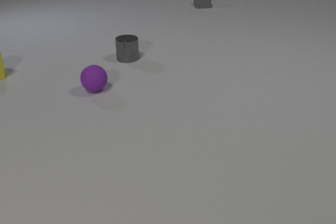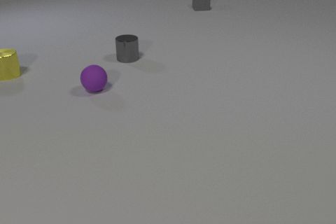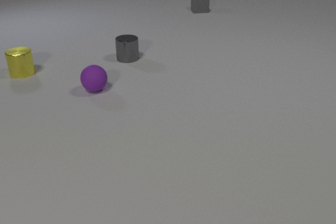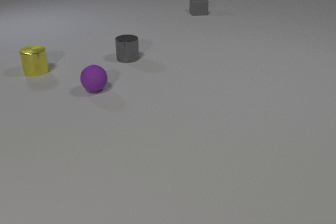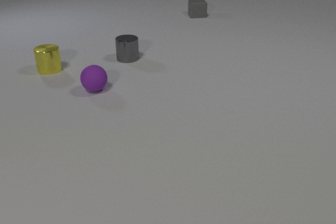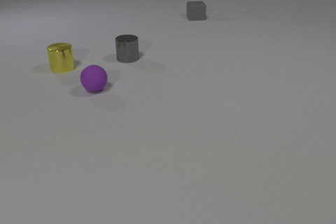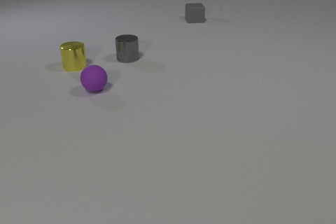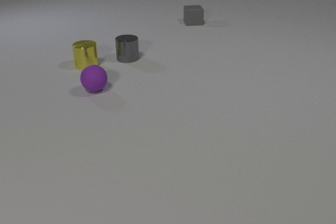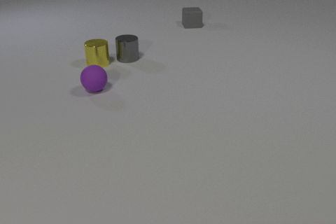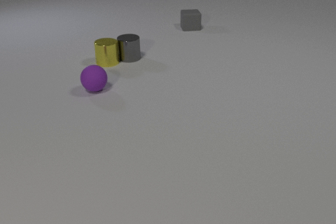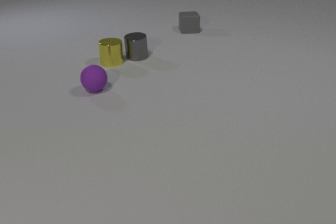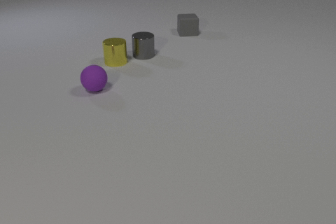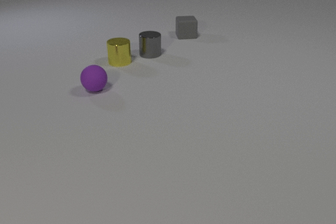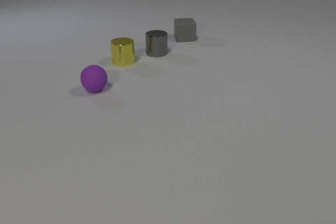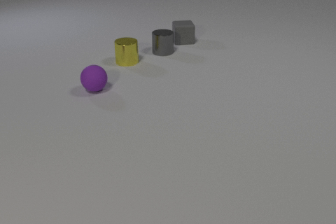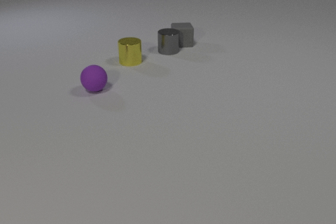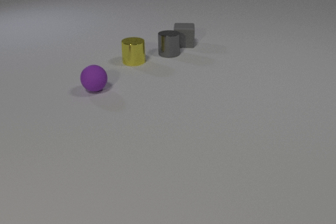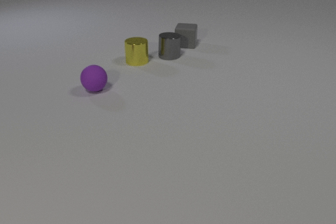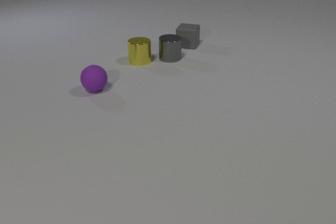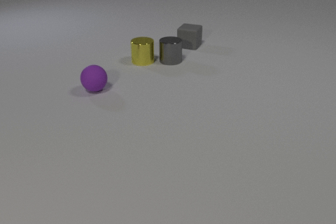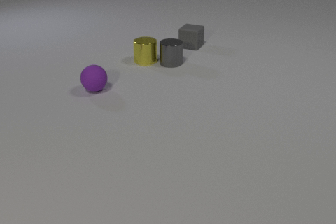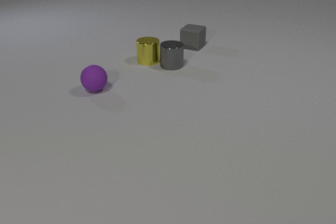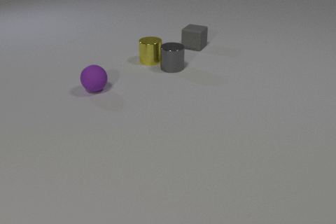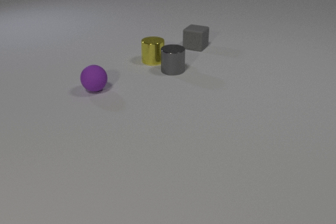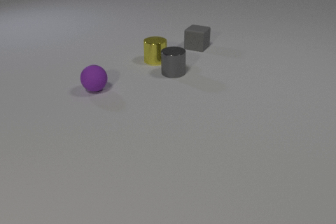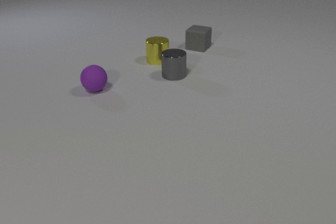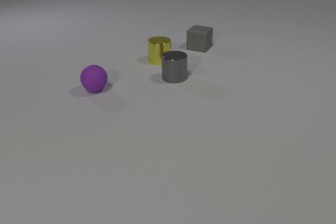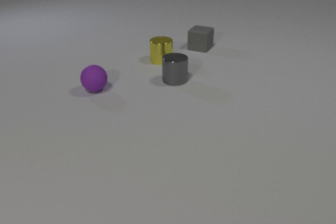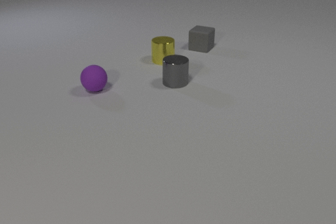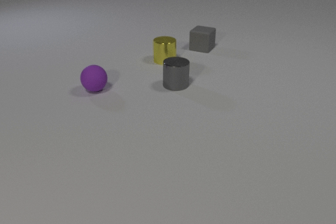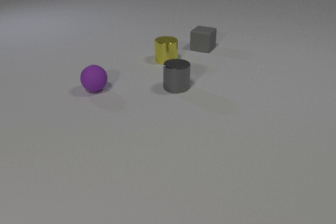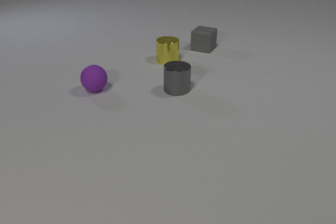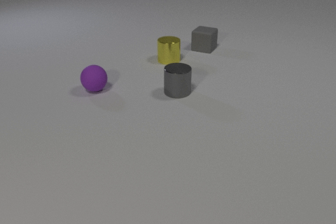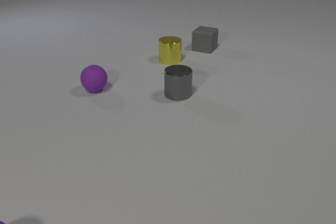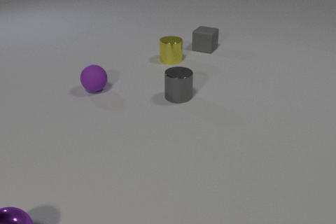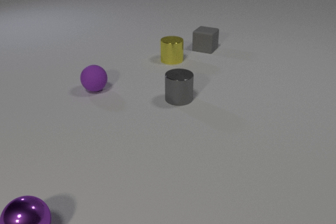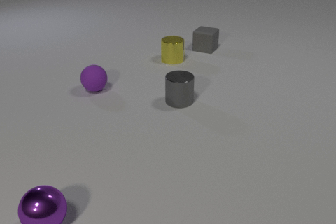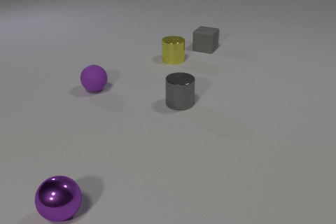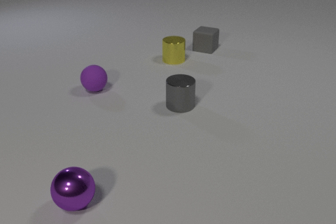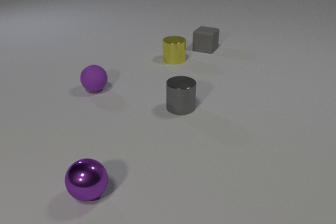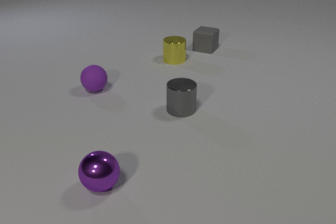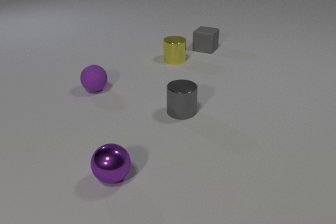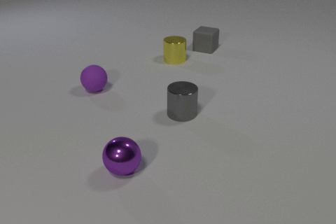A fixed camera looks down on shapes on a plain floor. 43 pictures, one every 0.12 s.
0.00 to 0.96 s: The yellow metal cylinder slides to the right. The gray rubber cube slides toward the camera.
0.96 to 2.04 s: The yellow metal cylinder slides to the right. The gray metal cylinder slides to the right. The gray rubber cube slides toward the camera. The yellow metal cylinder and the gray metal cylinder collide. The gray metal cylinder and the gray rubber cube collide.
2.04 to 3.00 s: The yellow metal cylinder slides to the right. The gray metal cylinder slides toward the camera. The gray rubber cube slides to the right and toward the camera.
3.00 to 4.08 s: The yellow metal cylinder slides to the right. The gray metal cylinder slides toward the camera. The gray rubber cube slides to the right. The purple metal sphere comes in at the bottom edge, rolls to the right.
4.08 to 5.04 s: The gray metal cylinder slides toward the camera. The purple metal sphere rolls to the right and away from the camera.
What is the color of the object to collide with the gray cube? gray.
What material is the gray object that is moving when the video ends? metal.
How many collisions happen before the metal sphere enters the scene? 2.
